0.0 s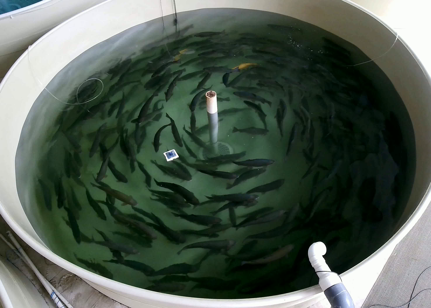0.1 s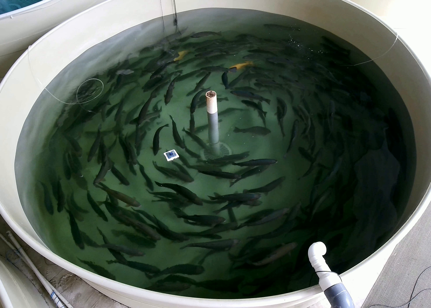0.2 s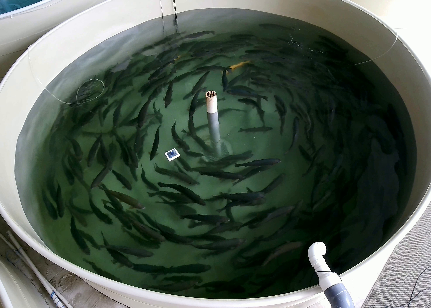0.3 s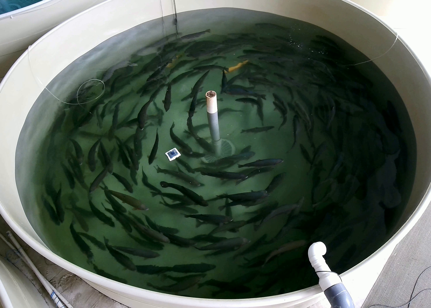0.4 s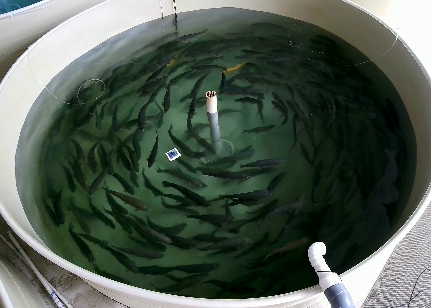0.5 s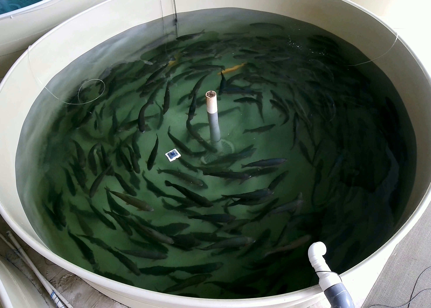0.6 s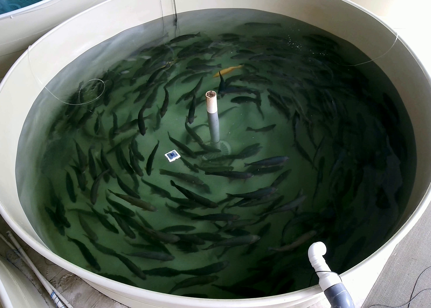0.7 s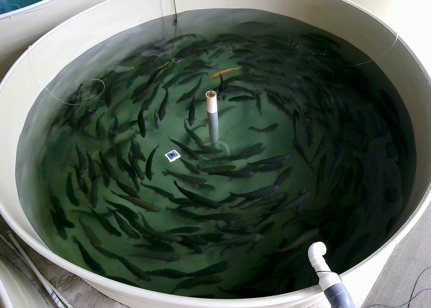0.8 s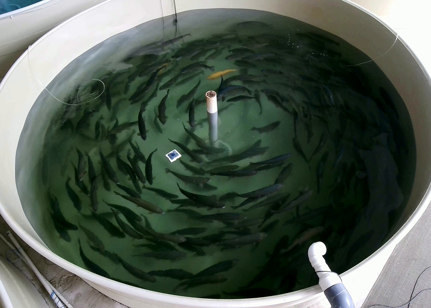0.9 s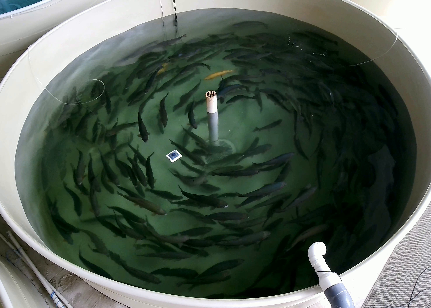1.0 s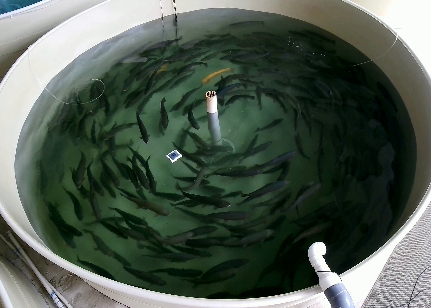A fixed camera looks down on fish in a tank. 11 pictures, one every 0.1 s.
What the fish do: Normal cruising.
